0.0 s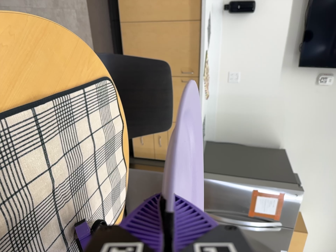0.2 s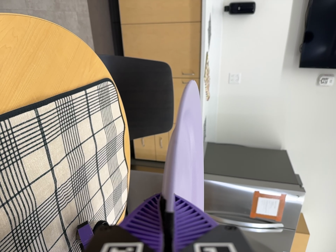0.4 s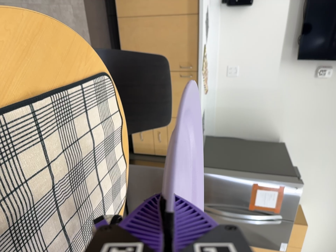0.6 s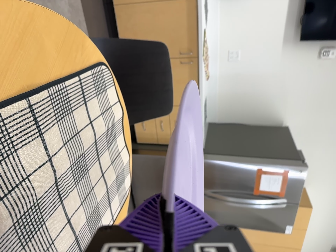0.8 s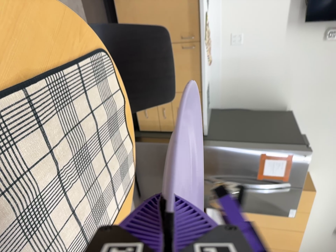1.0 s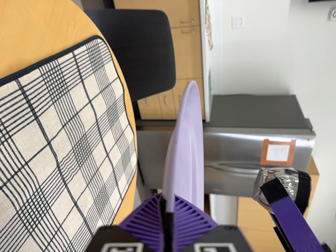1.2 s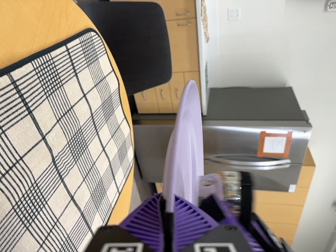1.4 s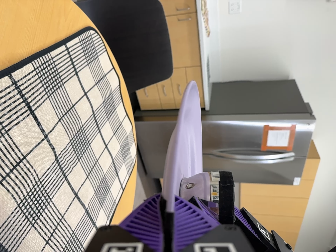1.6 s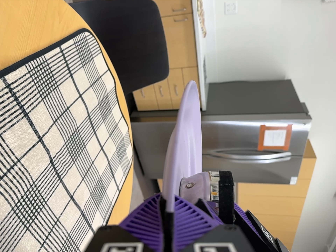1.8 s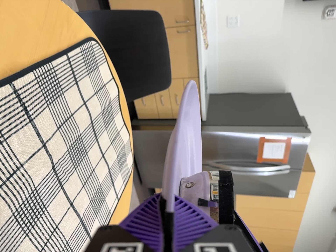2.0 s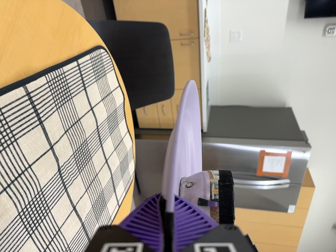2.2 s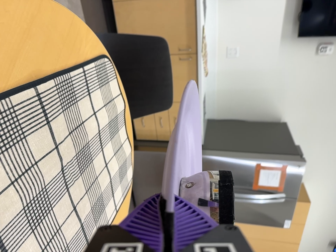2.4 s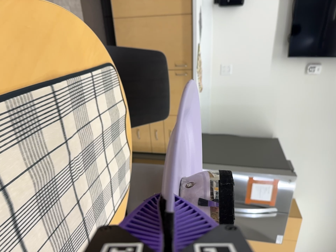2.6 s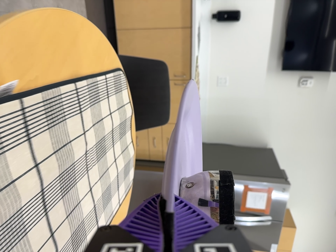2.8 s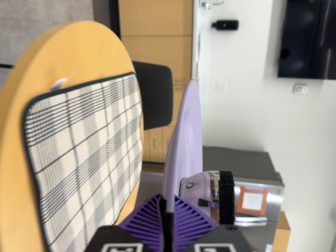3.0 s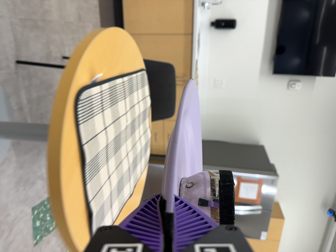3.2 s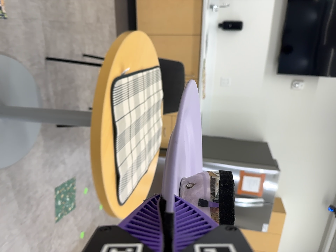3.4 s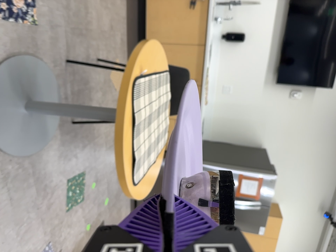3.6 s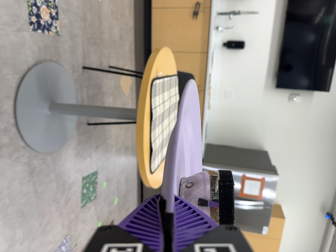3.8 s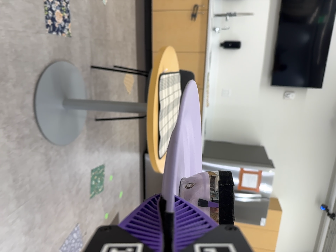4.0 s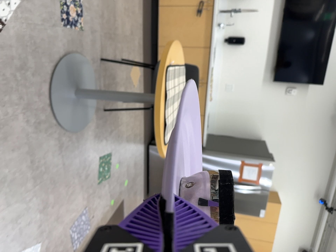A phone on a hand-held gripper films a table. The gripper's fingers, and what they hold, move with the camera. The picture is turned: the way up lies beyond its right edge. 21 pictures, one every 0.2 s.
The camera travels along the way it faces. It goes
backward.
0.0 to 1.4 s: The camera travels forward, about 5 cm, so what stands in front looms larger. Its aim tips toward the bottom of its view by about 10 degrees, and the scene shifts upward. It rolls about its line of sight by about 10 degrees, and the scene rotates counterclockwise.
1.4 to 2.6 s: The camera travels backward and toward the bottom of its view, about 20 cm, so what stands in front gets smaller. Its aim tips toward the top of its view by about 15 degrees.
2.6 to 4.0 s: The camera travels backward, about 110 cm, so what stands in front gets smaller.
The film runs backward here.
